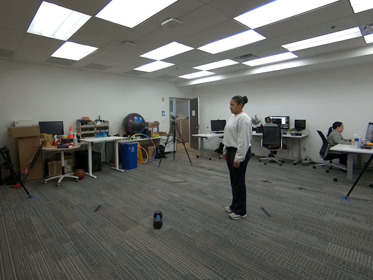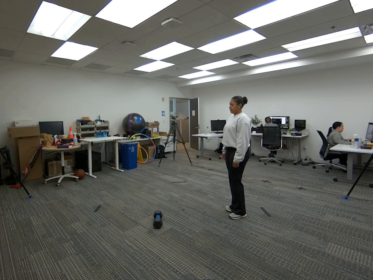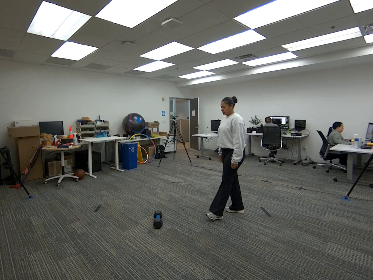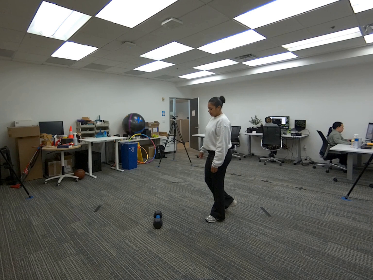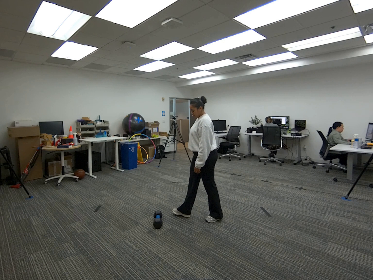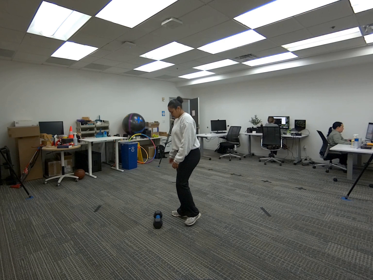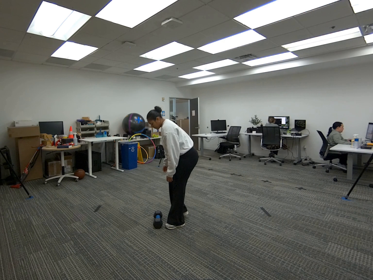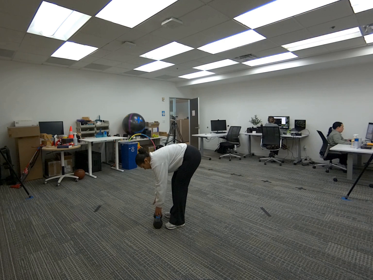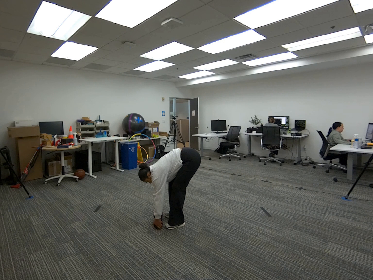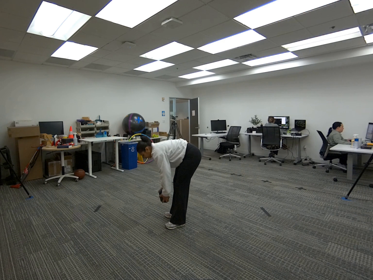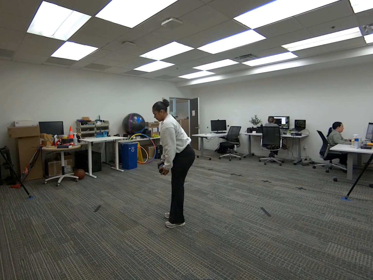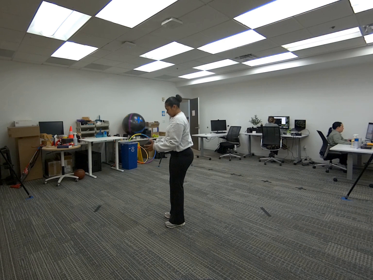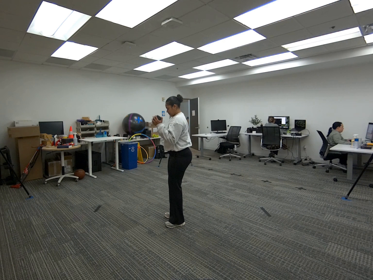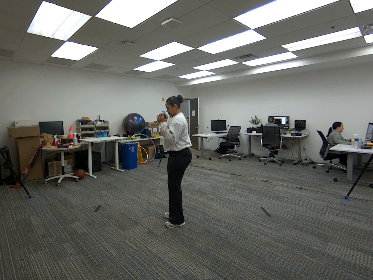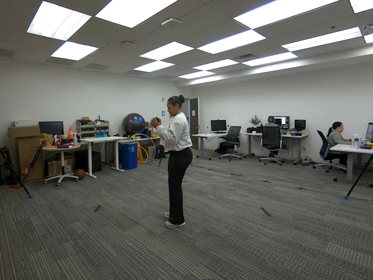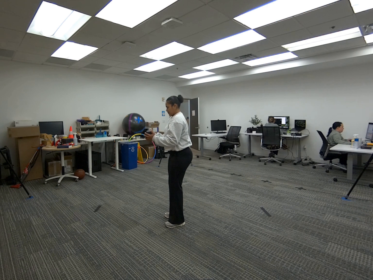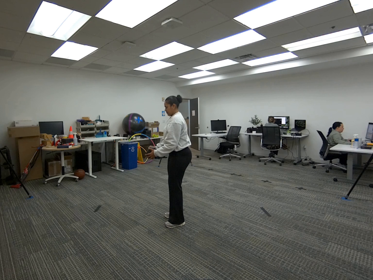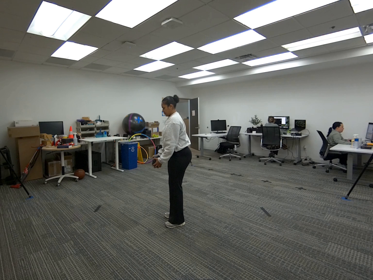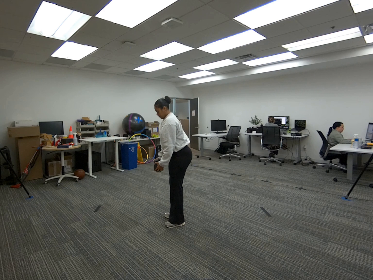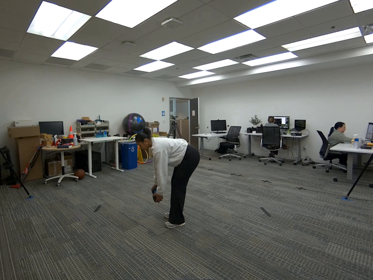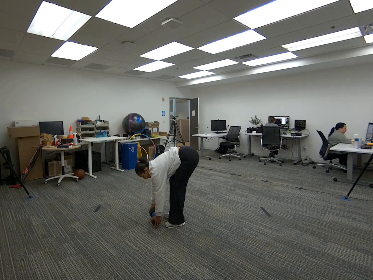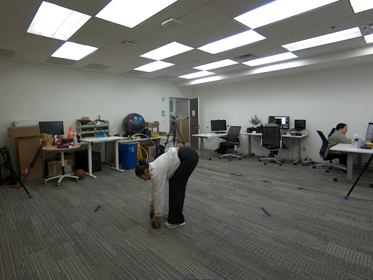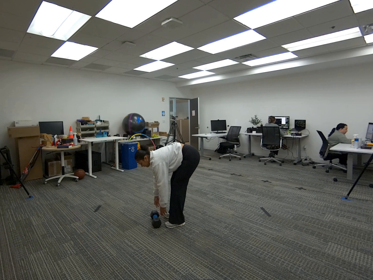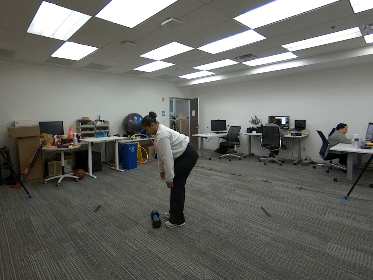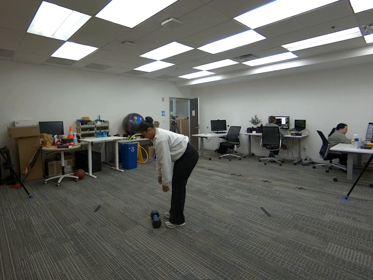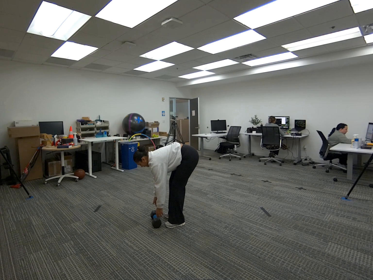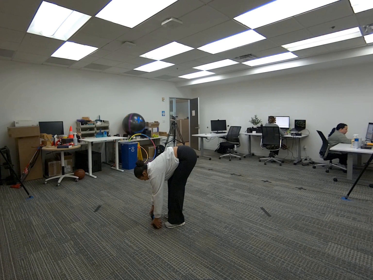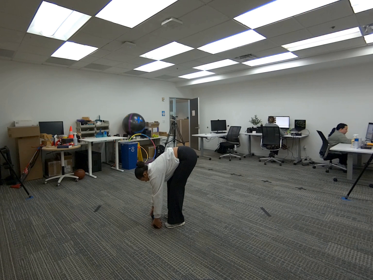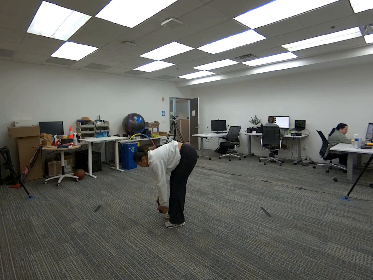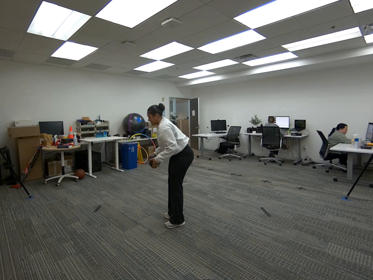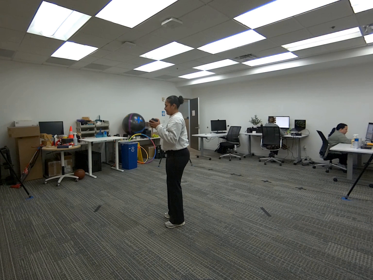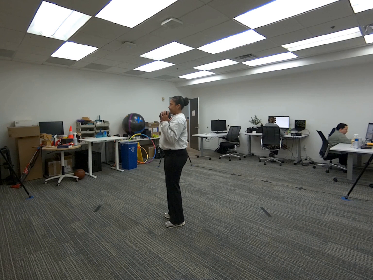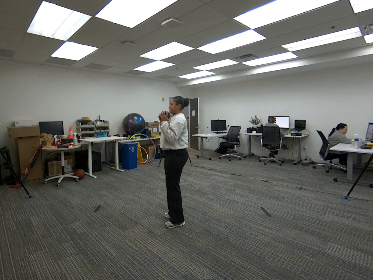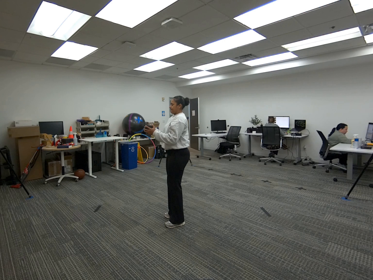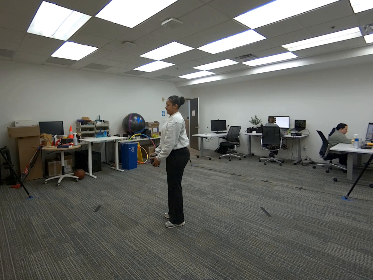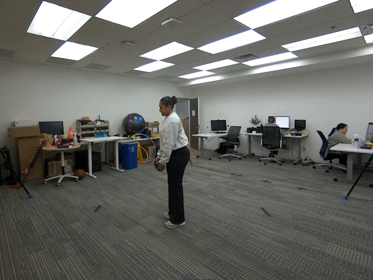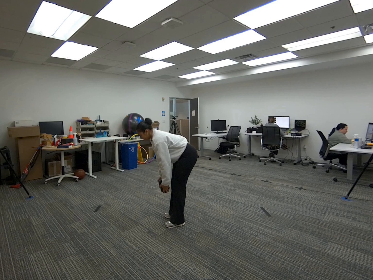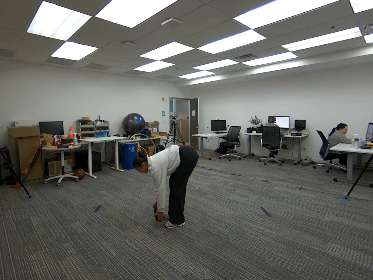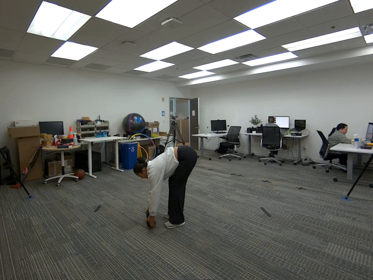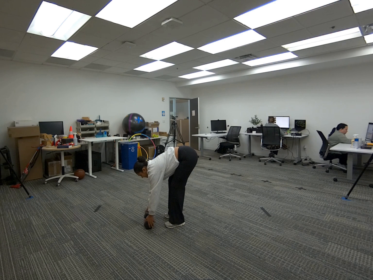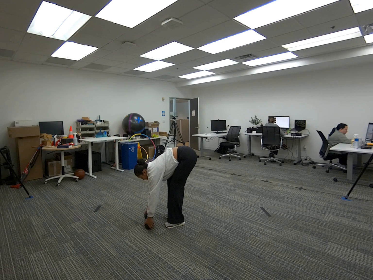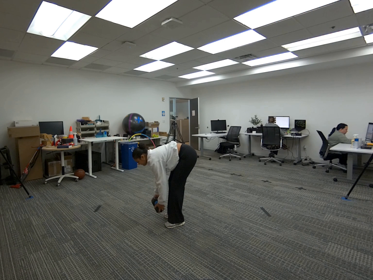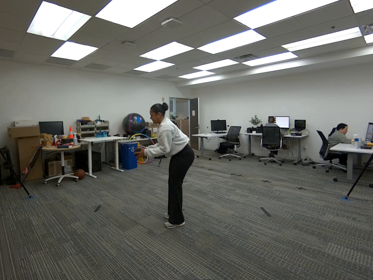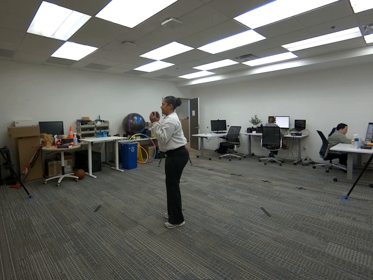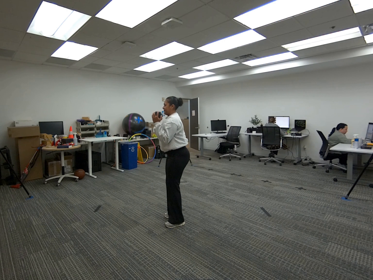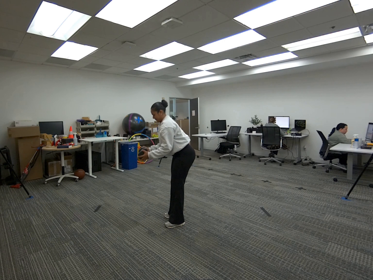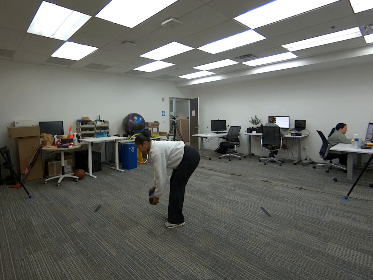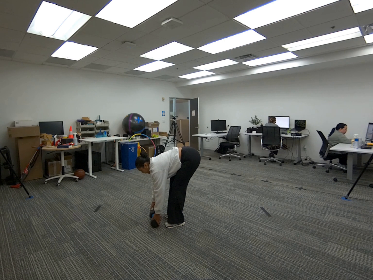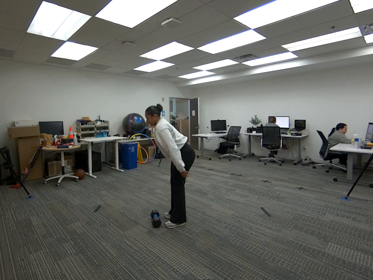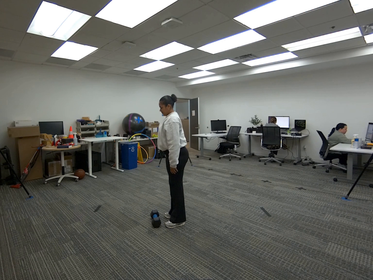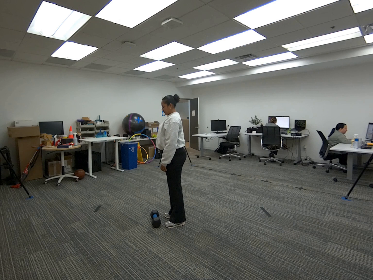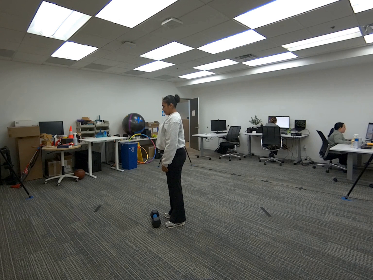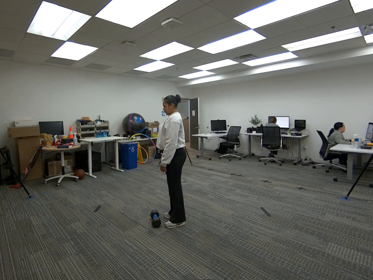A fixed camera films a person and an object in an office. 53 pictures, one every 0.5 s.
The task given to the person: Walk to the dumbbell, grasp it with both hands, and perform bicep curls. Continue until finished, then place the dumbbell back on the ground.
